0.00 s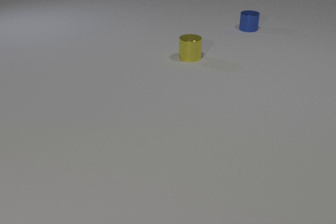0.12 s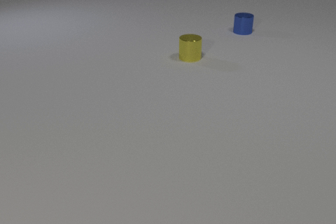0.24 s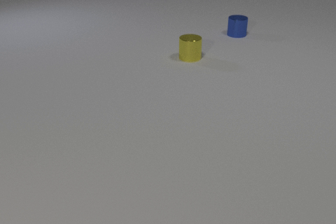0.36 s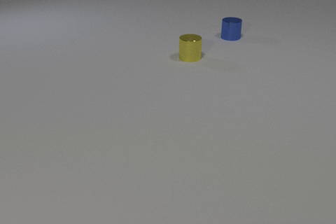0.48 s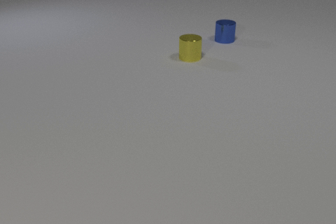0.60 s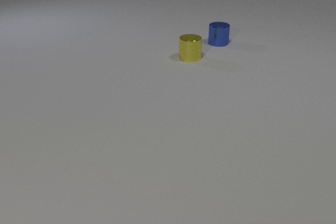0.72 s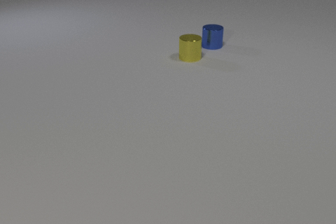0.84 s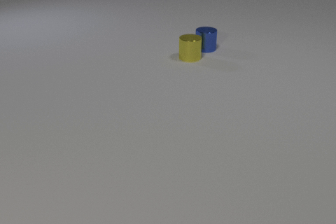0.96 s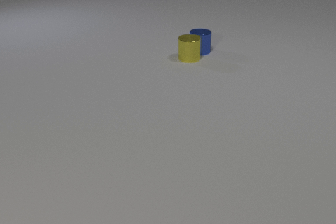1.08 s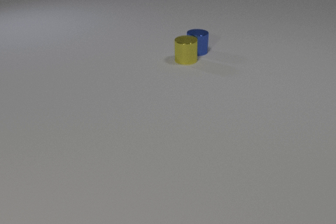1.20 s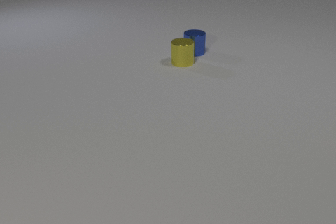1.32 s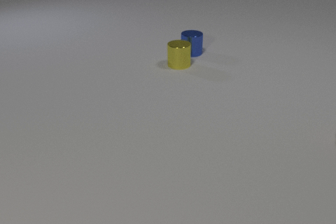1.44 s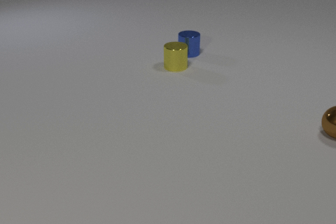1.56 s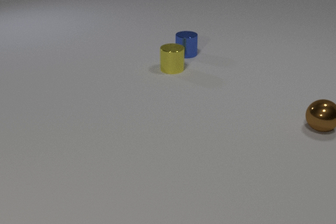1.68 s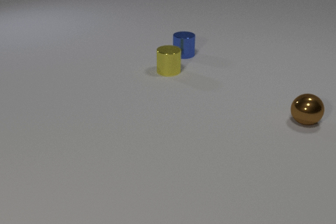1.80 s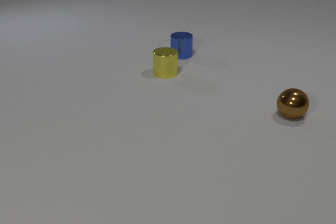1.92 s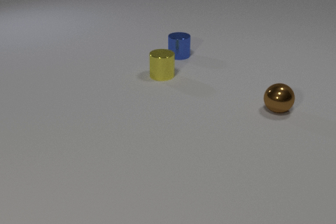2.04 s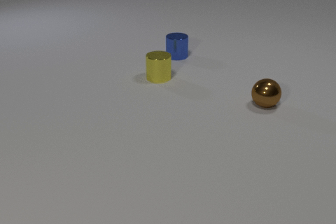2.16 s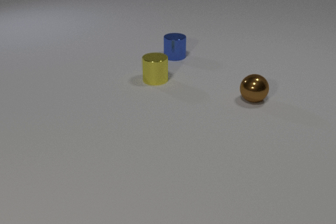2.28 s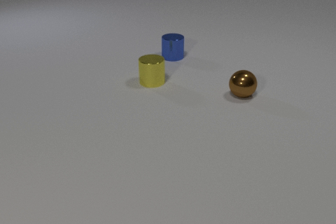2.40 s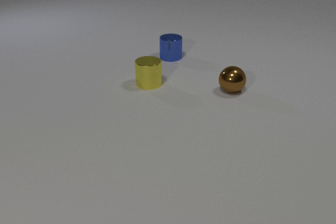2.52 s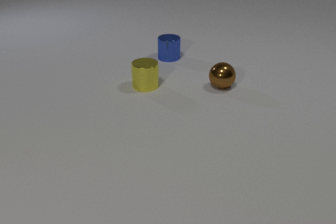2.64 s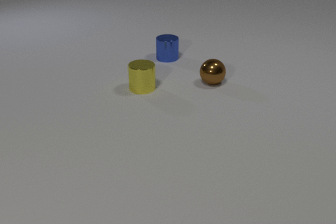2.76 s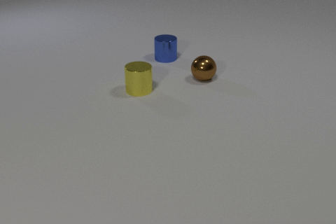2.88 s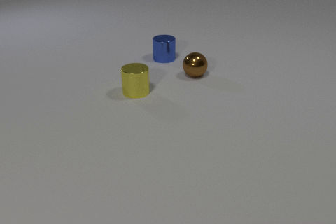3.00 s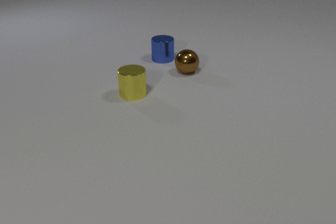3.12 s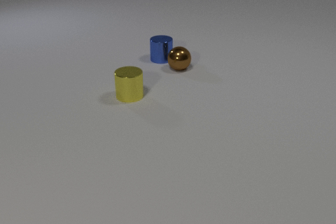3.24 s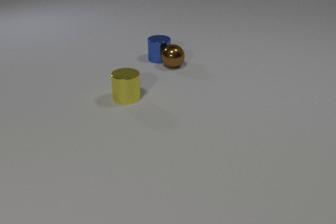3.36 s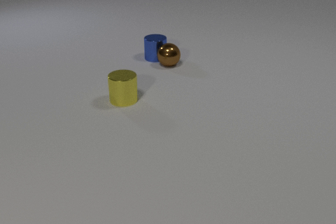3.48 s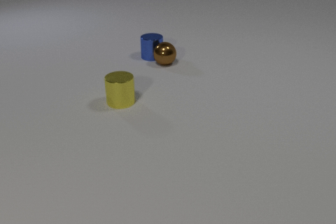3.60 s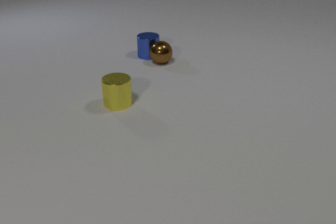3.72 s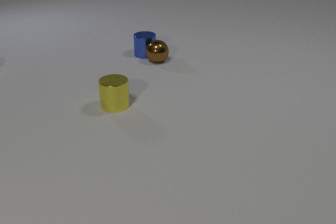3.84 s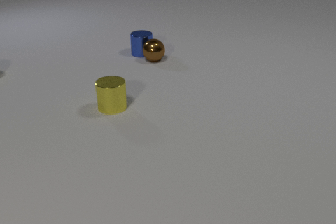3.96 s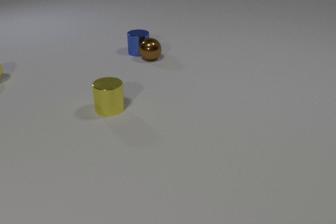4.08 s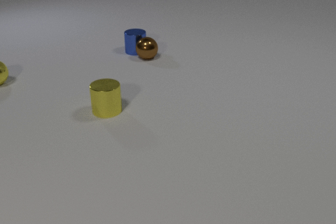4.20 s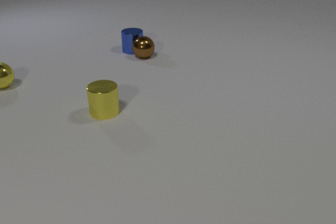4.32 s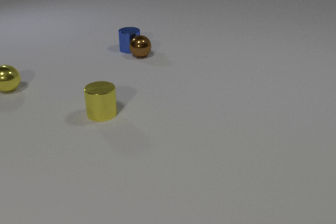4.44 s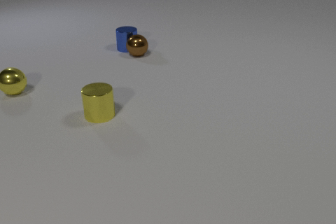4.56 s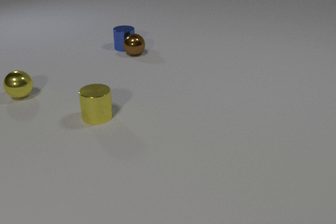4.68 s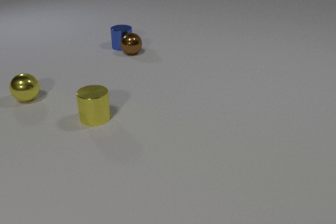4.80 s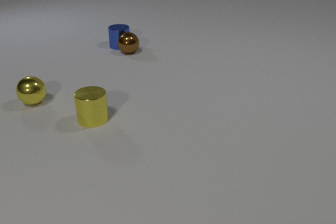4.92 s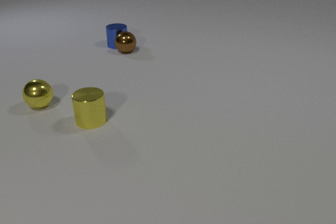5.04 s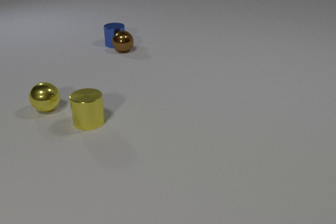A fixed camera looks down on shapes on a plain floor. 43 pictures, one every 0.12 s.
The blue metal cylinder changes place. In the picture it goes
to the left.
0.00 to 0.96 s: The blue metal cylinder slides toward the camera and to the left. The blue metal cylinder and the yellow metal cylinder collide.
0.96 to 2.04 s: The blue metal cylinder slides to the left and toward the camera. The yellow metal cylinder slides toward the camera and to the left. The brown metal sphere comes in at the right edge, rolls to the left and away from the camera.
2.04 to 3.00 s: The blue metal cylinder slides to the left and toward the camera. The yellow metal cylinder slides toward the camera and to the left. The brown metal sphere rolls to the left and away from the camera.
3.00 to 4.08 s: The blue metal cylinder slides to the left and away from the camera. The yellow metal cylinder slides toward the camera and to the left. The yellow metal sphere comes in at the left edge, rolls toward the camera and to the right. The brown metal sphere rolls to the left and away from the camera. The blue metal cylinder and the brown metal sphere collide.
4.08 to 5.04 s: The blue metal cylinder slides away from the camera and to the left. The yellow metal cylinder slides toward the camera and to the left. The yellow metal sphere rolls toward the camera and to the right. The brown metal sphere rolls to the left and away from the camera.
How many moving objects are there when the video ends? 4.
Are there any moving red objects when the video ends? no.
What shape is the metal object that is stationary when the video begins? cylinder.
